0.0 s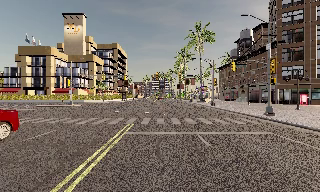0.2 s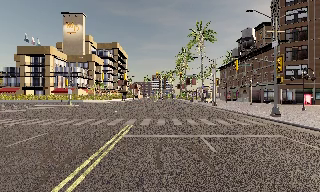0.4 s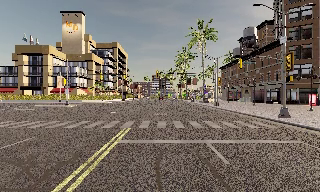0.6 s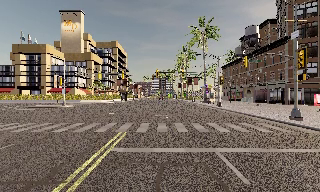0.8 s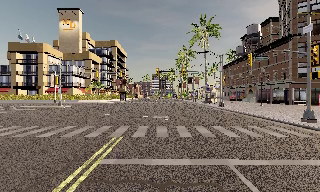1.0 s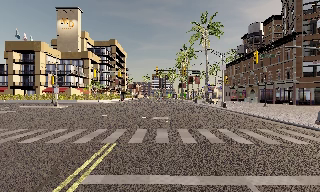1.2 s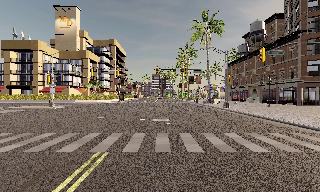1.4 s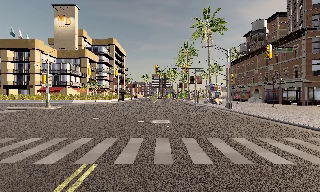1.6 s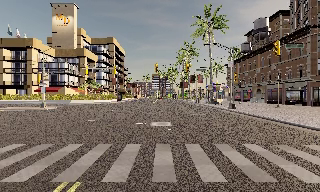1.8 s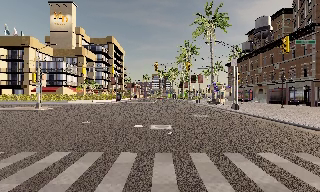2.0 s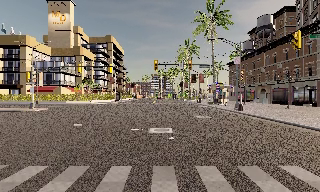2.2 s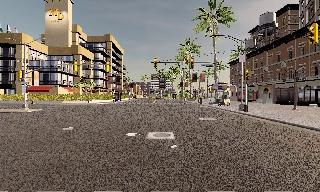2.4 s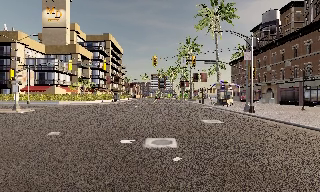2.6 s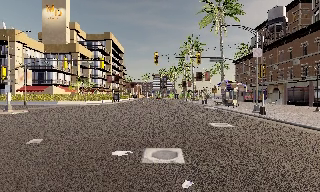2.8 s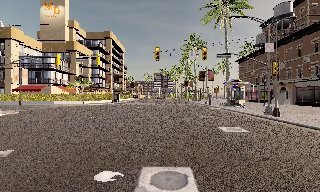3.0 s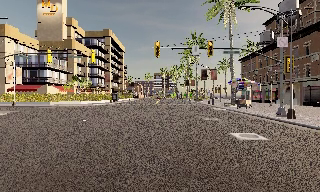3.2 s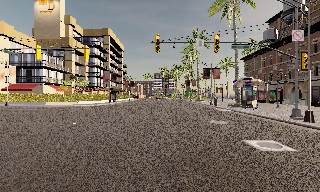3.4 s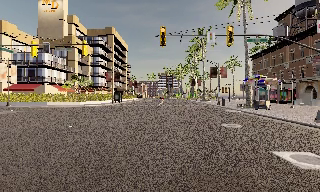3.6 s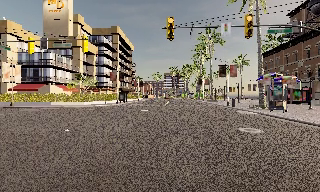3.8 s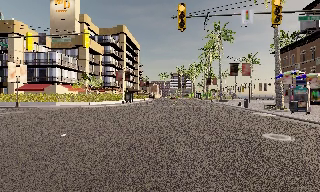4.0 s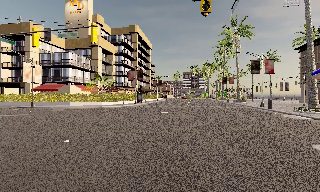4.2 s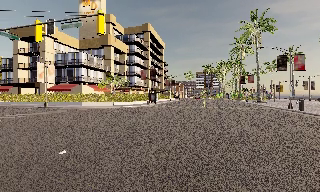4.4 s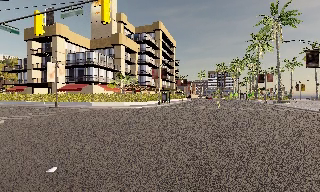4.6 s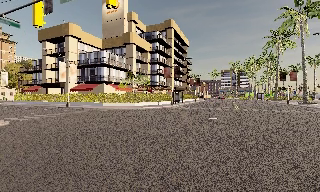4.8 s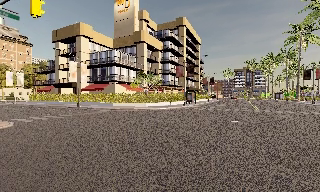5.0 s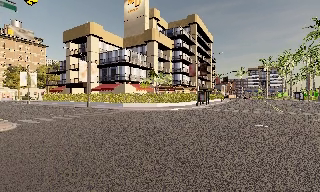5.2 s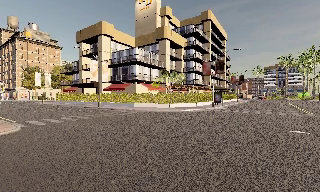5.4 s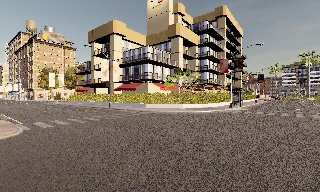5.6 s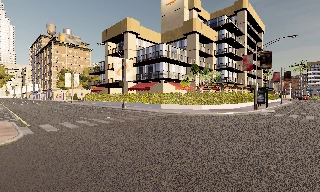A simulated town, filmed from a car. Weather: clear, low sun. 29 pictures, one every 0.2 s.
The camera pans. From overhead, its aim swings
counterclockwise.
The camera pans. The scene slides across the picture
to the right.
0.0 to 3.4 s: The camera travels forward, about 17 m, so what stands in front looms larger.
3.4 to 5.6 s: The scene slides to the right, as the camera pans about 40 degrees to its left. It travels forward, about 14 m.
The film runs forward here.
